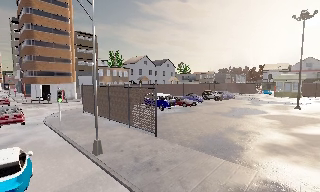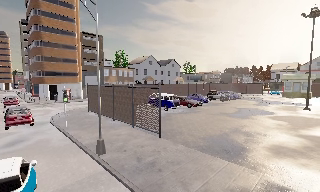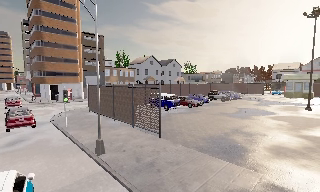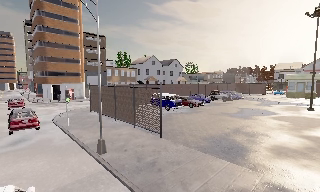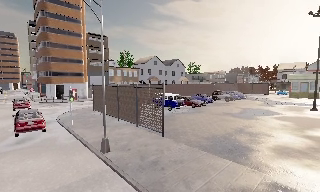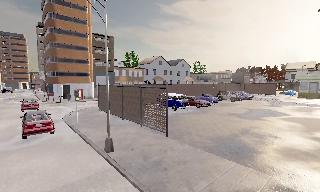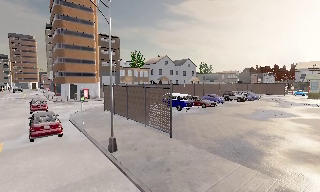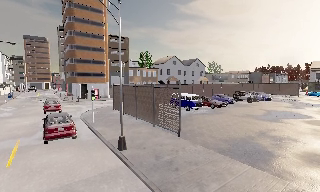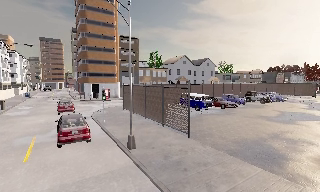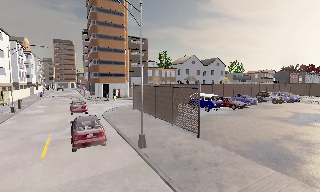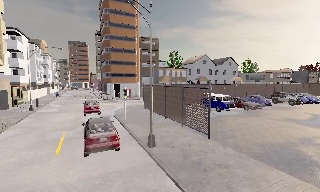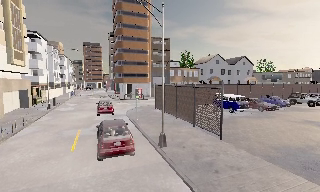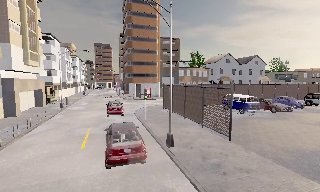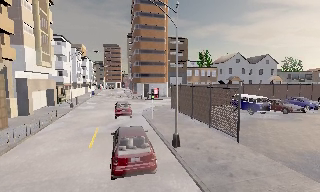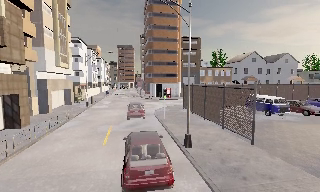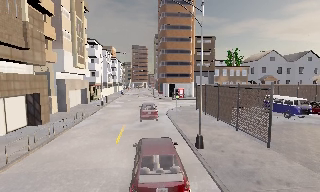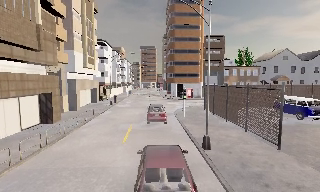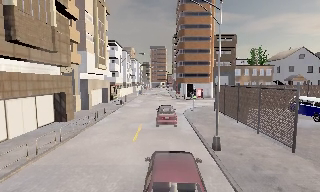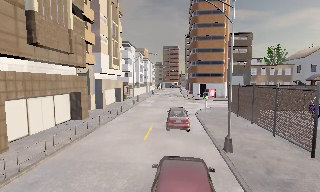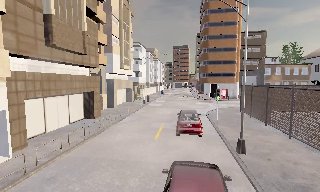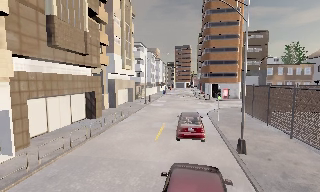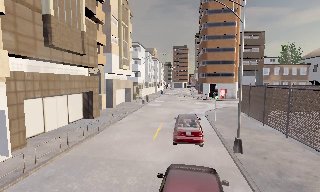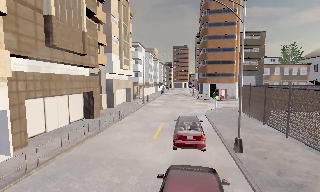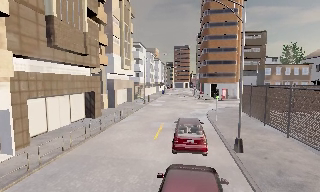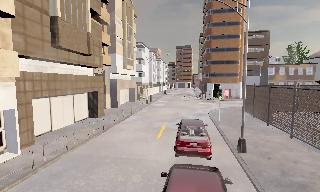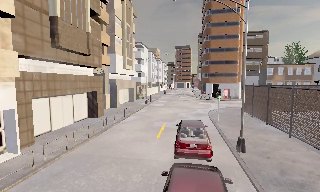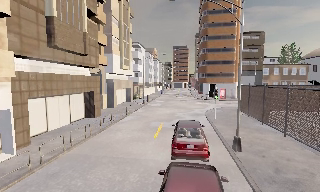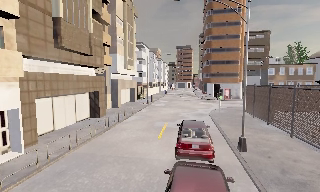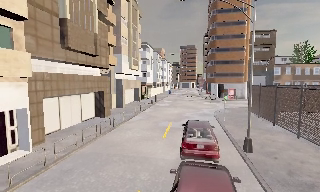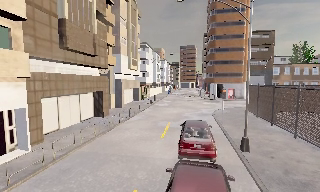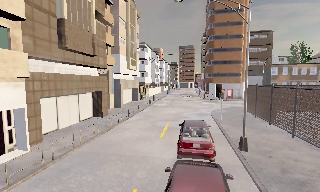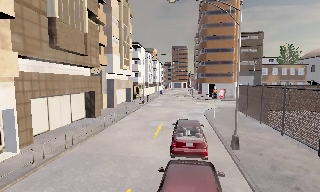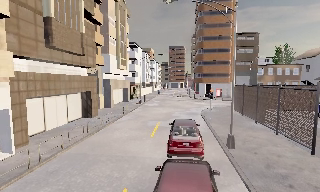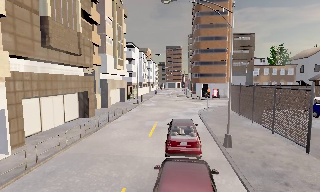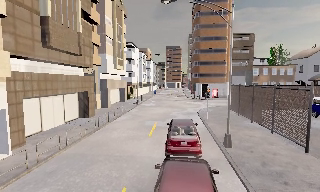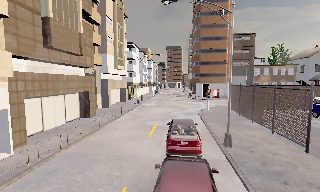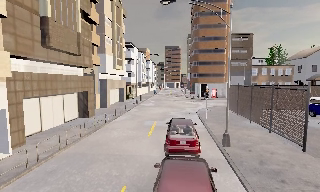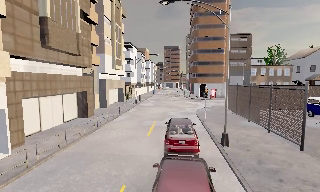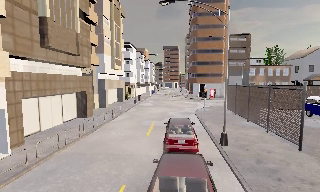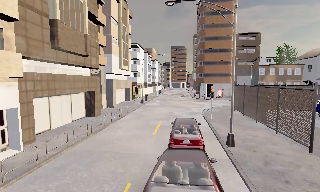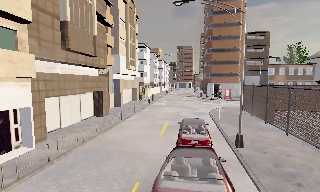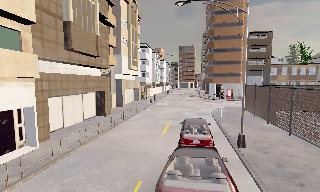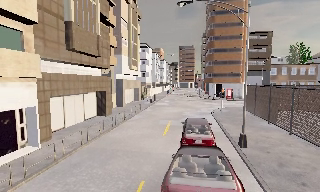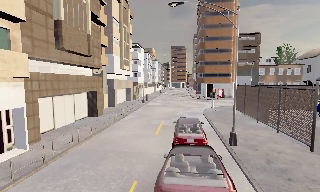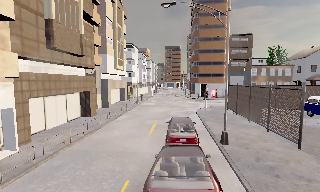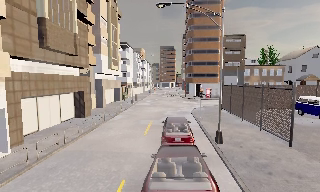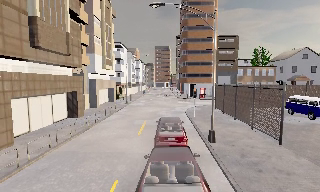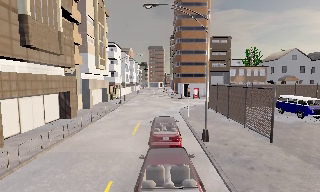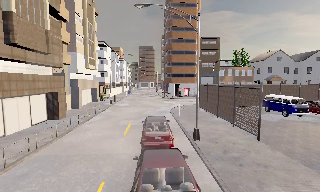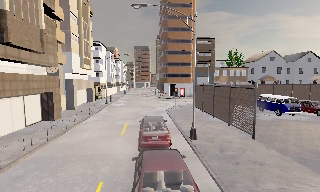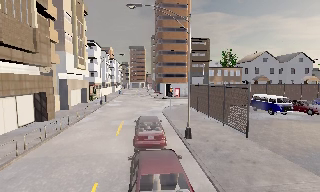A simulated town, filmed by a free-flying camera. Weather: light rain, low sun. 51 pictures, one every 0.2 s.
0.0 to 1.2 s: The camera shifts only a little, or ends up much as it began.
1.2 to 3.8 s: The camera swings to its left by about 45 degrees, and the scene slides to the right.
3.8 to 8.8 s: The camera travels backward, about 1 m, so what stands in front gets smaller.
8.8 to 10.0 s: The camera pans to its right, which is clockwise from overhead, by about 15 degrees.
The film runs backward here.
